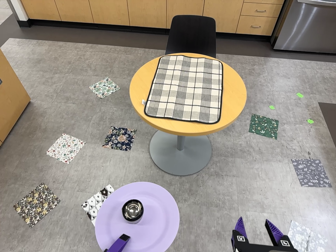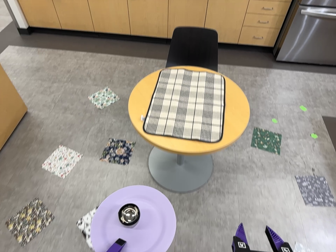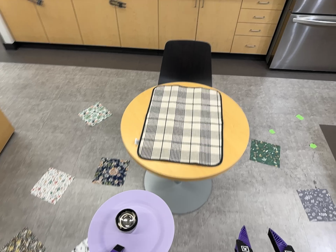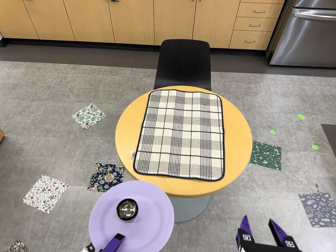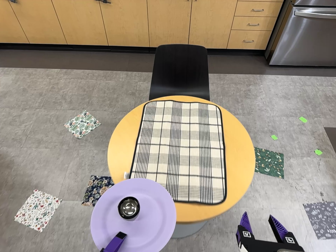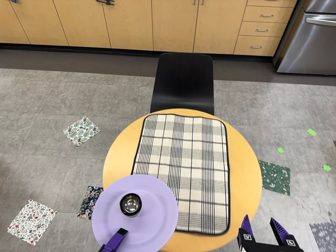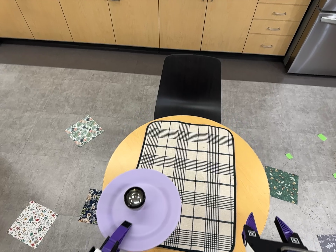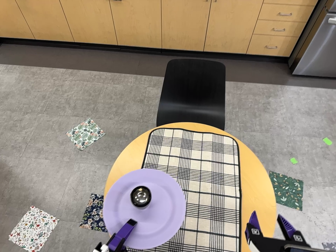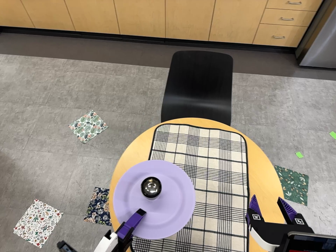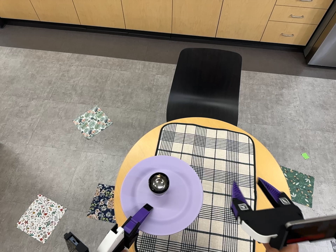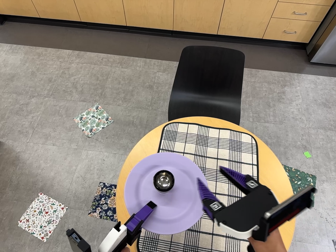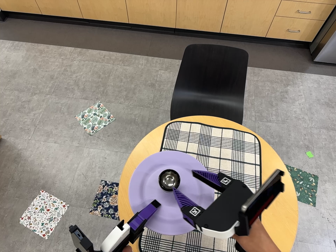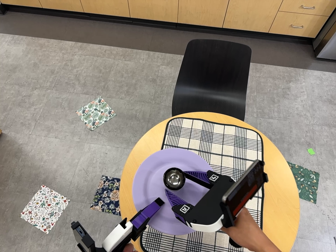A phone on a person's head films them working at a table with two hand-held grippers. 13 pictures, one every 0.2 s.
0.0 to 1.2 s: The camera travels toward the top of its view and forward, about 70 cm, so close, fixed things drift downward.
1.2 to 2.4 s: The camera travels toward the top of its view, forward and to its left, about 20 cm.
The film runs forward here.
